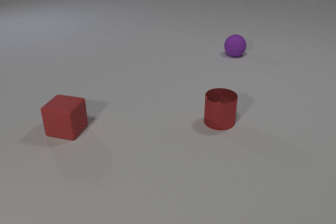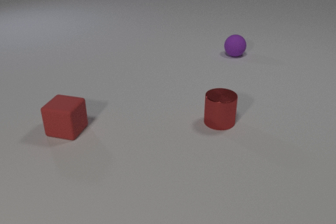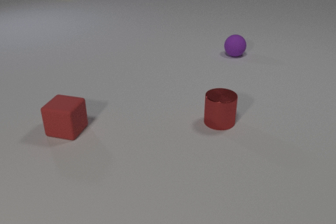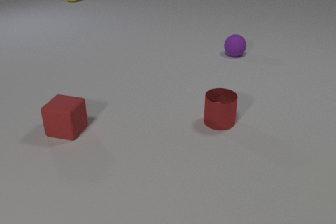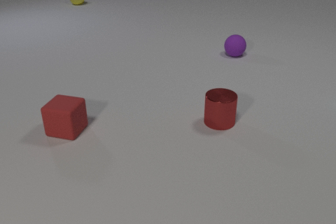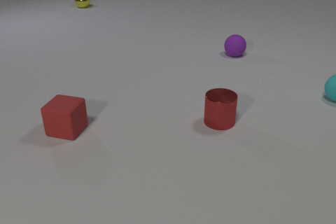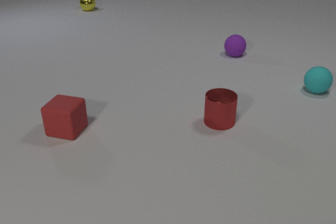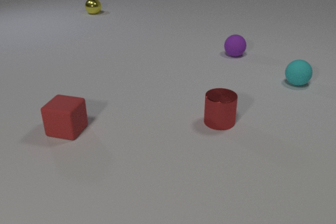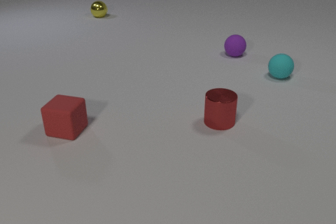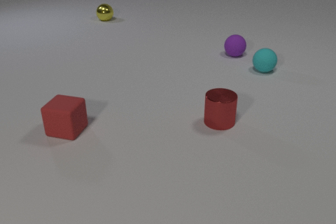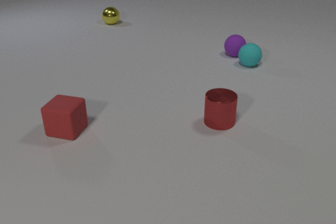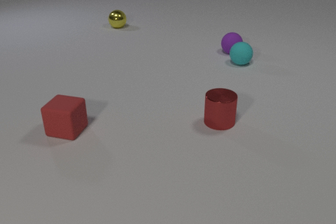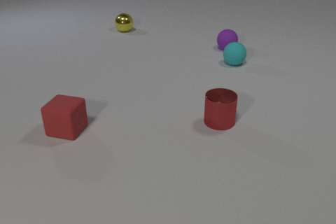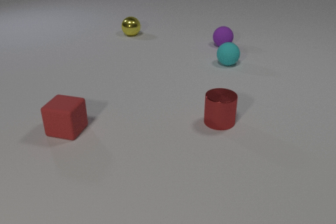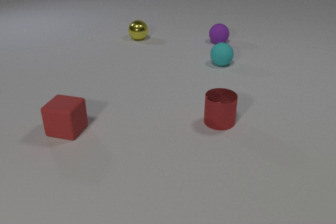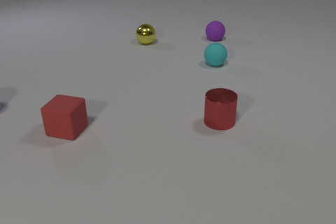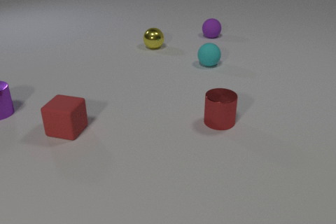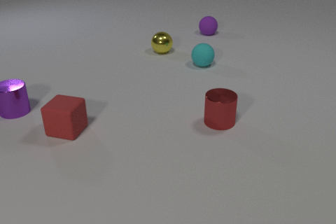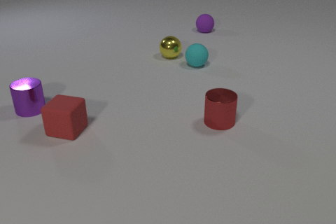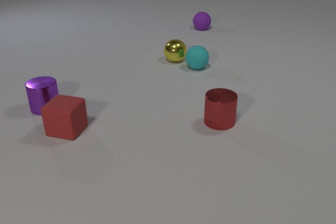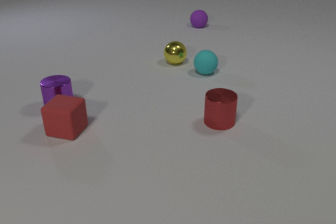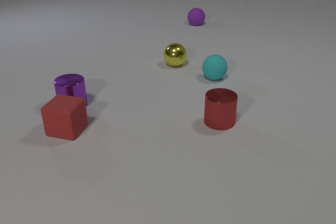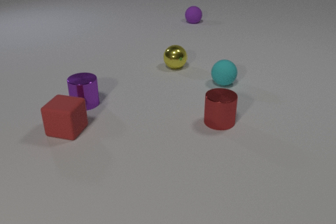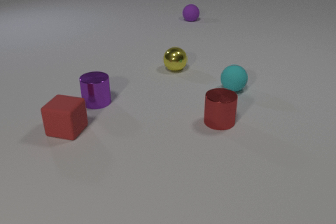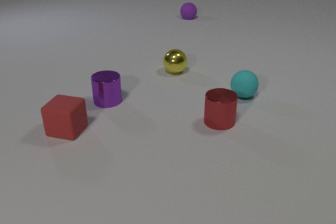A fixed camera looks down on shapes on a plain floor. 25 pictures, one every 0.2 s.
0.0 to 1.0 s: The cyan rubber sphere comes in at the right edge, rolls to the left. The yellow metal sphere comes in at the top edge, rolls toward the camera.
1.0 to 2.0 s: The cyan rubber sphere rolls to the left and away from the camera. The yellow metal sphere rolls toward the camera and to the right.
2.0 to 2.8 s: The cyan rubber sphere rolls to the left. The purple rubber sphere rolls away from the camera and to the left. The yellow metal sphere rolls toward the camera and to the right. The cyan rubber sphere and the purple rubber sphere collide.
2.8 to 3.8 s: The cyan rubber sphere rolls to the left and toward the camera. The purple rubber sphere rolls away from the camera and to the left. The yellow metal sphere rolls toward the camera and to the right. The purple metal cylinder comes in at the left edge, slides to the right. The cyan rubber sphere and the yellow metal sphere collide.
3.8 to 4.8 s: The cyan rubber sphere rolls toward the camera and to the right. The purple rubber sphere rolls away from the camera. The yellow metal sphere rolls toward the camera. The purple metal cylinder slides to the right.
How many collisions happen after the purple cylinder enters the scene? 1.
What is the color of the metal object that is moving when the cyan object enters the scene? yellow.
How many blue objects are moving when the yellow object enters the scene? 0.
